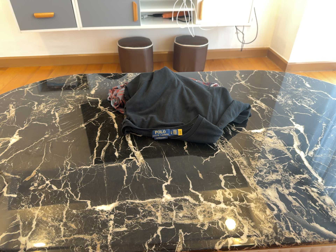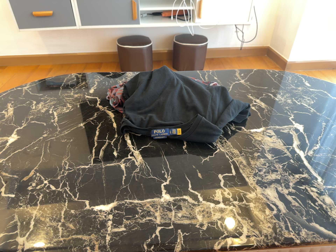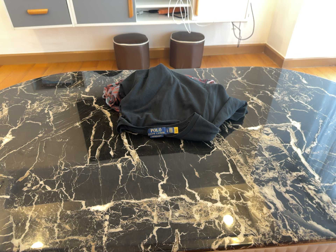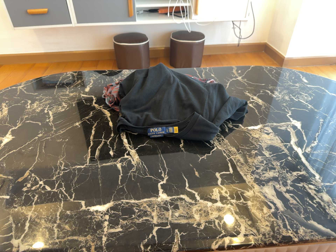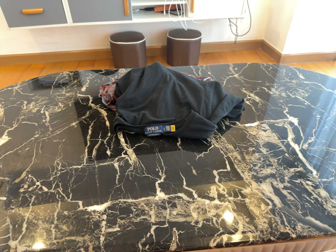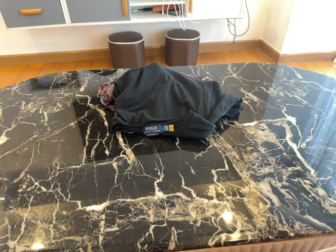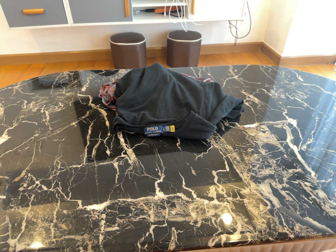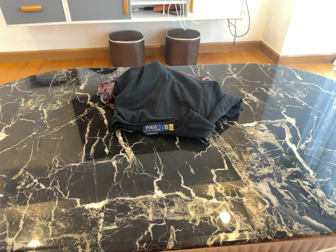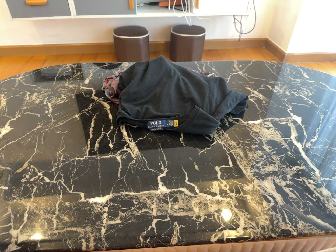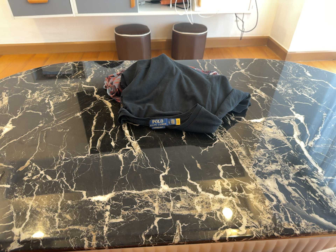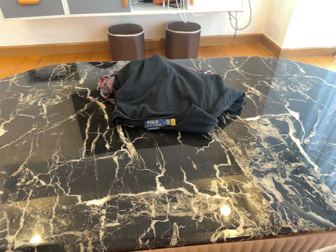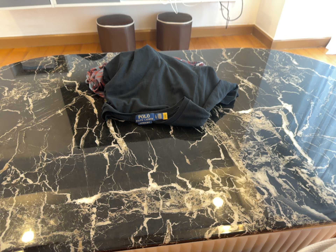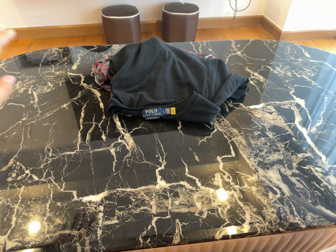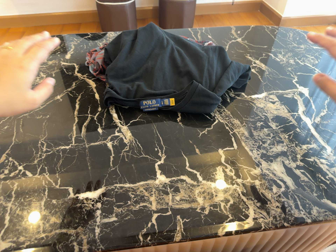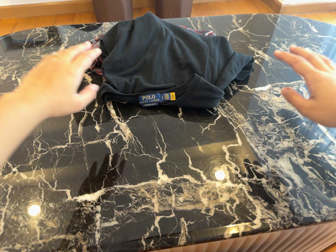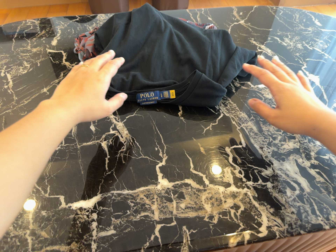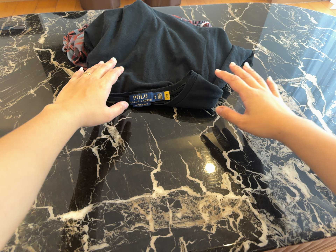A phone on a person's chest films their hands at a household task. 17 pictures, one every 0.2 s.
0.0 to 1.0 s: The camera keeps its place and its aim.
1.0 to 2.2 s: The camera shifts only a little, or ends up much as it began.
2.2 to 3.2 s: The camera travels forward and toward the top of its view, about 12 cm, so what stands in front looms larger. Its aim tips toward the bottom of its view by about 10 degrees.
The film runs forward here.
